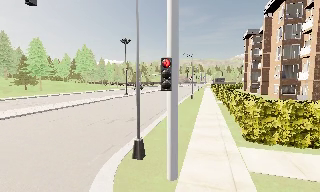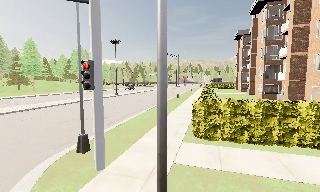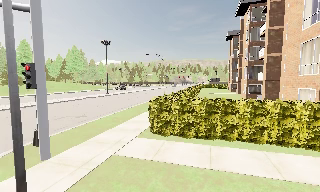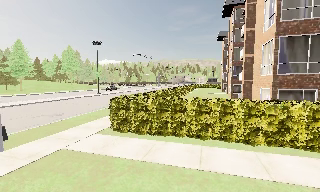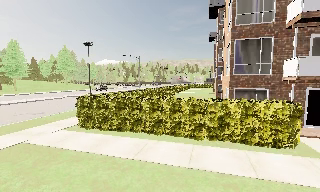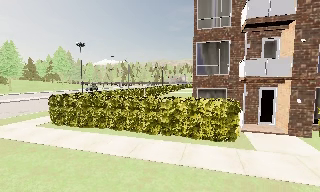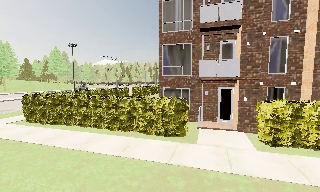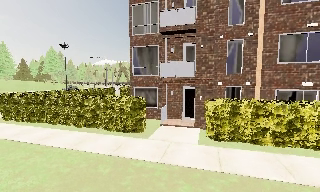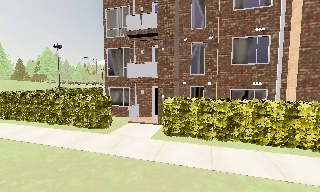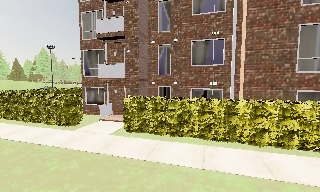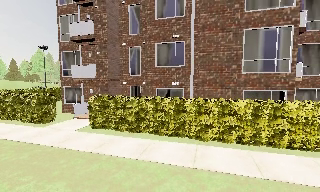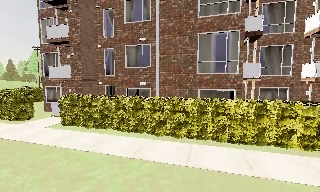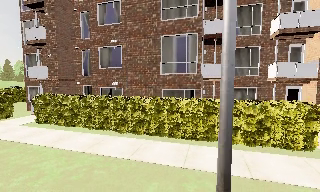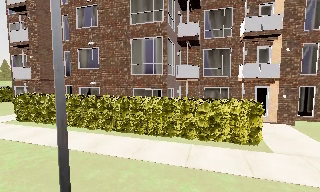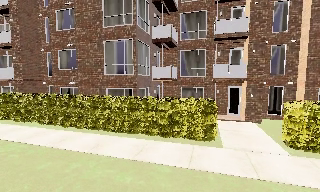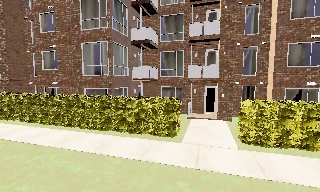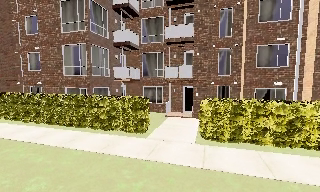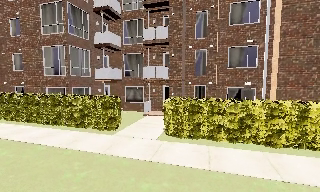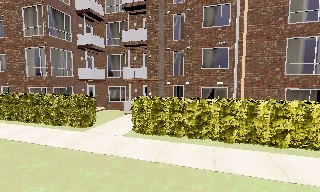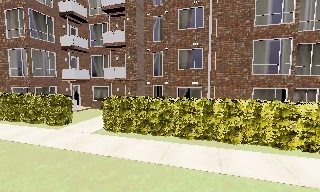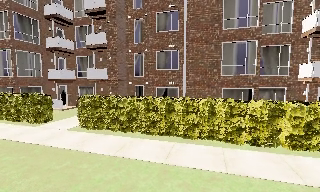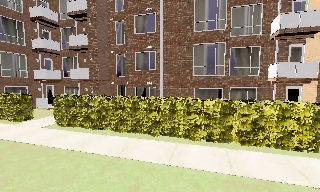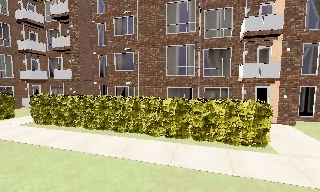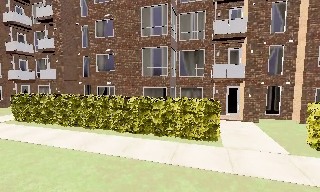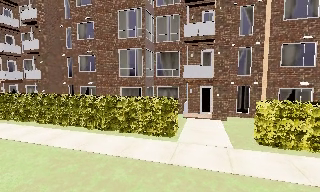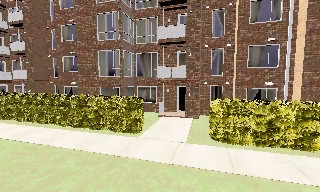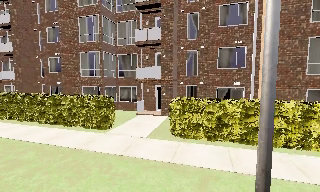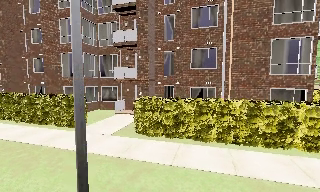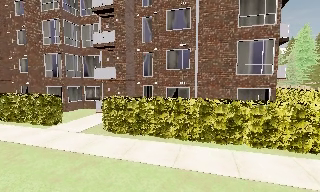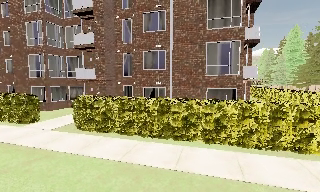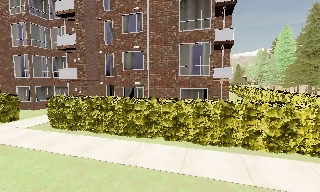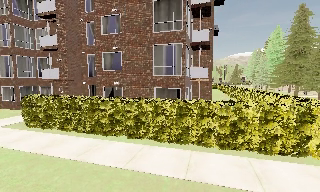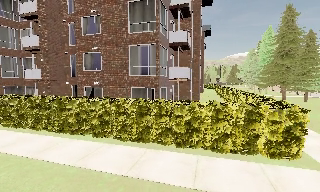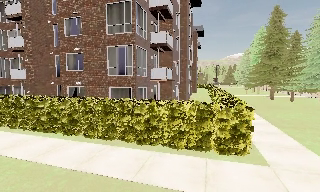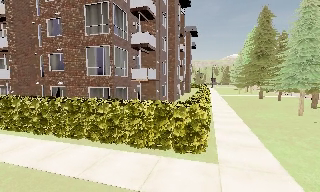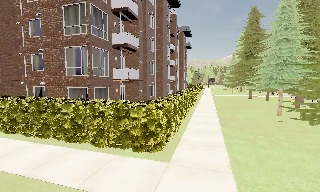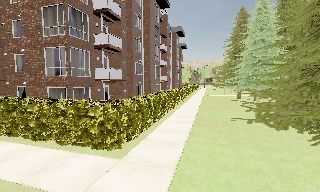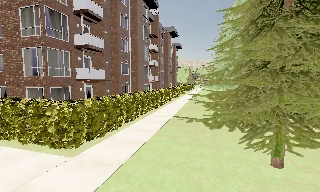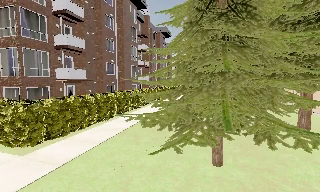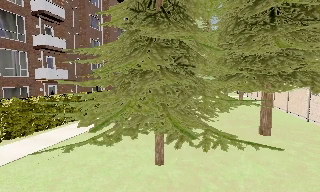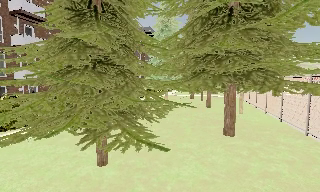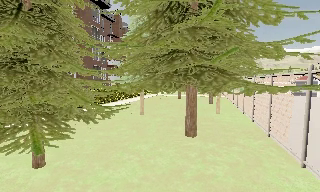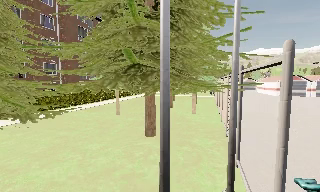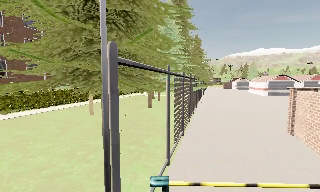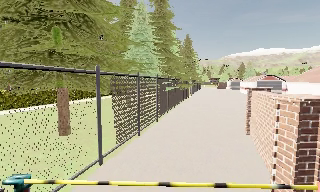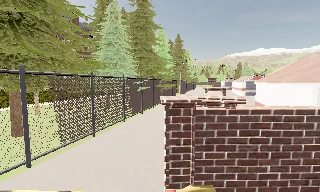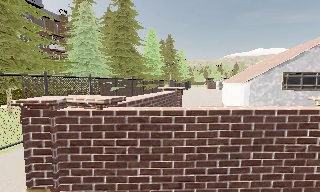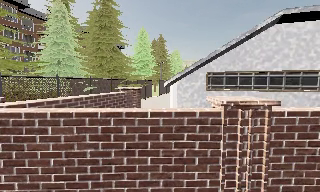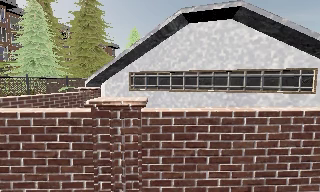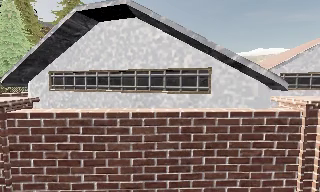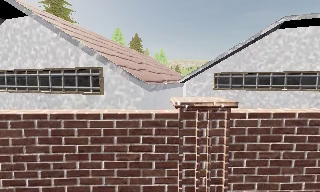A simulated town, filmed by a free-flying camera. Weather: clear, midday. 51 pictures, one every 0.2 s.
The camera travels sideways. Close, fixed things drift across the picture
to the left.
0.0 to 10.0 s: The camera travels to its right, about 100 m, so close, fixed things drift to the left.
The film runs forward here.
